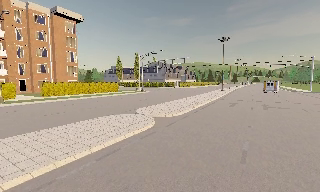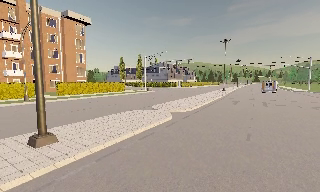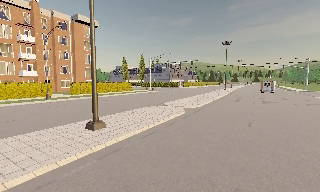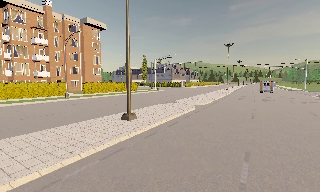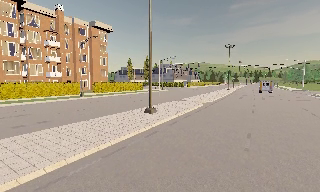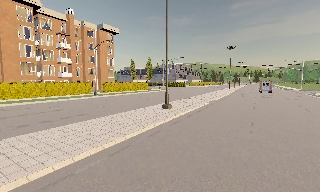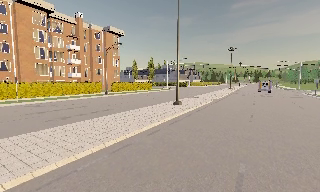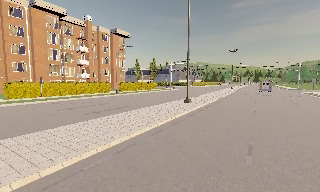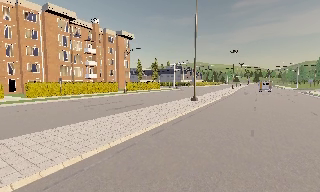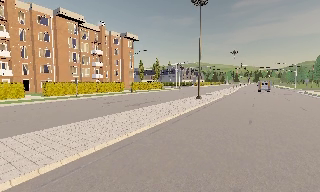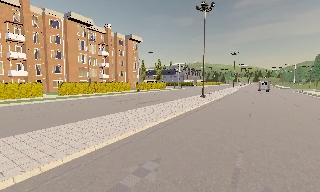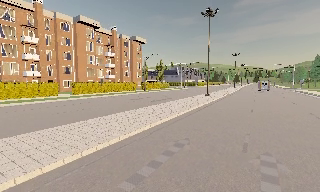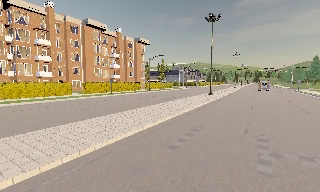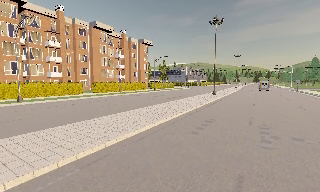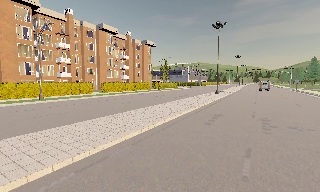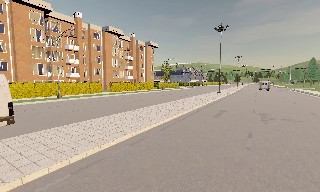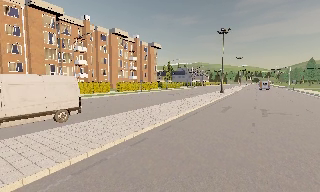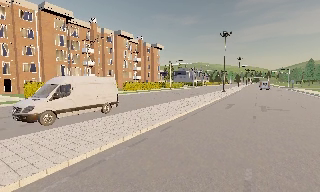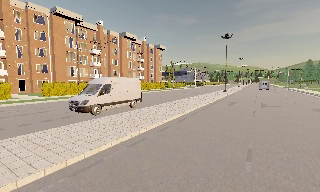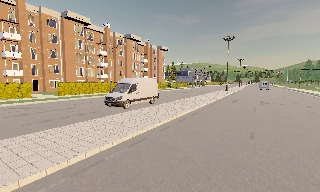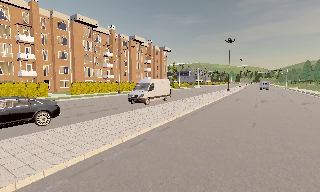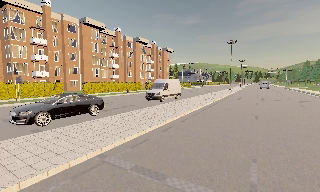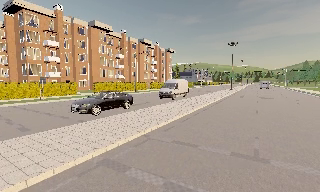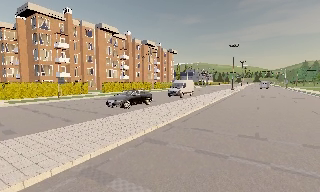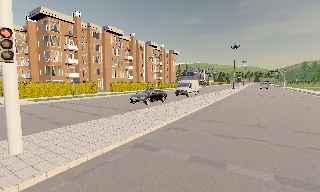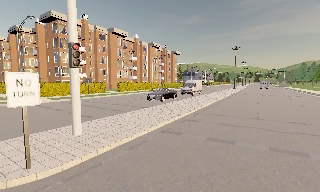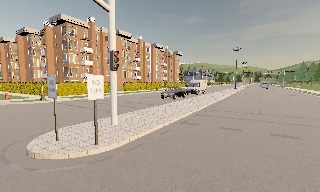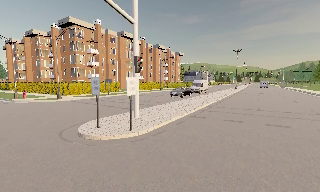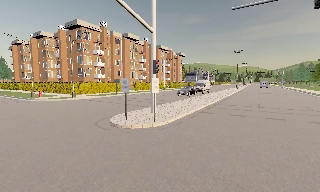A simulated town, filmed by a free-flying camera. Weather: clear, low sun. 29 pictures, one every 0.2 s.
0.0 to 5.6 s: The camera travels backward and to its left, about 55 m, so what stands in front gets smaller.
The film runs backward here.
